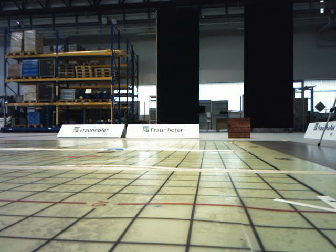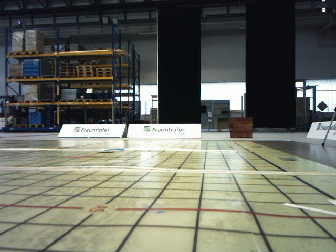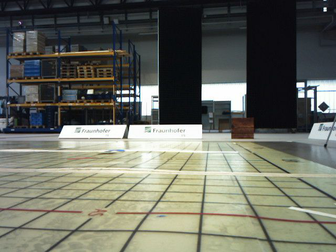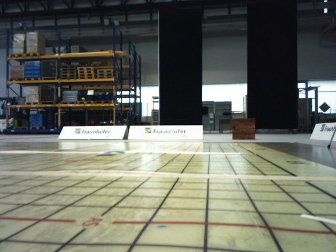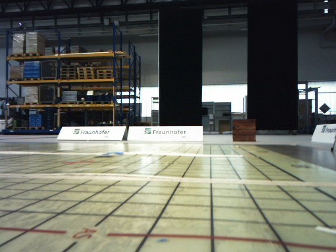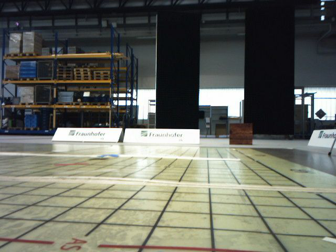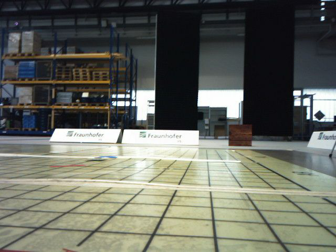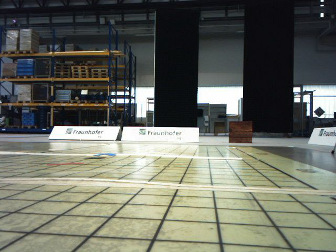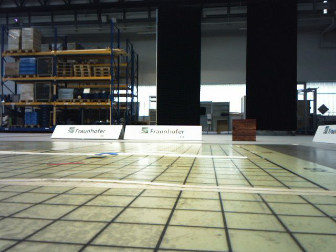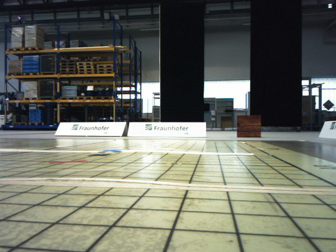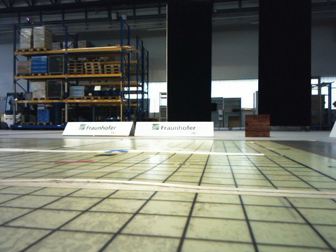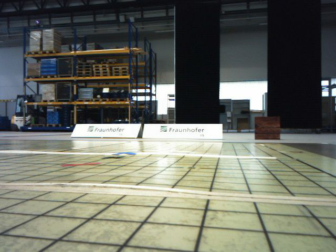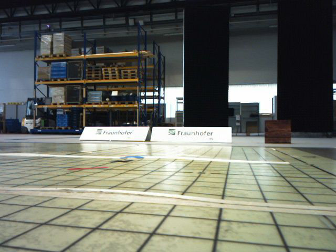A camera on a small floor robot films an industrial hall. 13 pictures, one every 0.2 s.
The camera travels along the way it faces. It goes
forward.
0.0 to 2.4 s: The camera travels forward, about 0.5 m, so what stands in front looms larger.
The film runs forward here.
